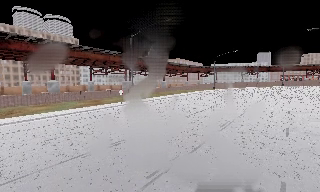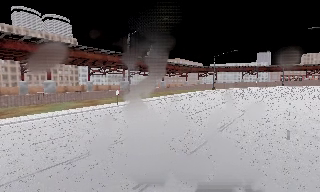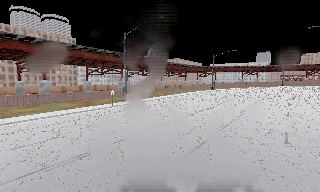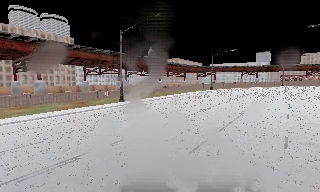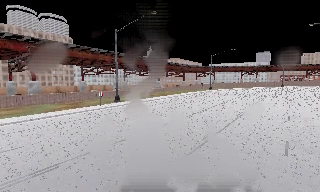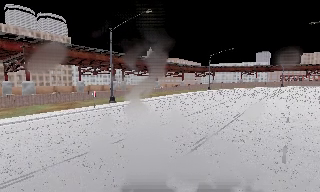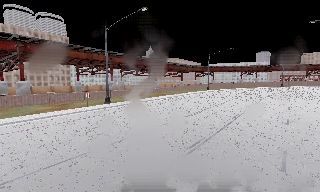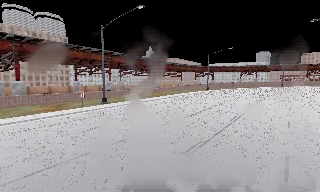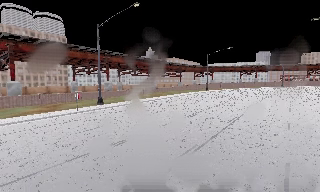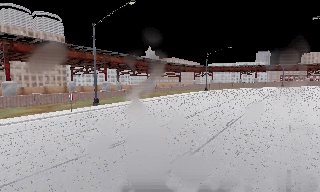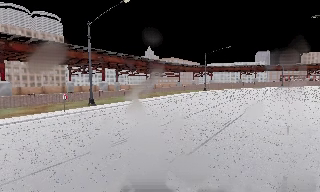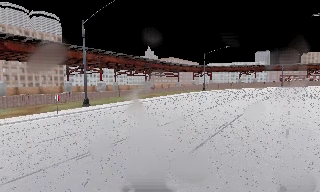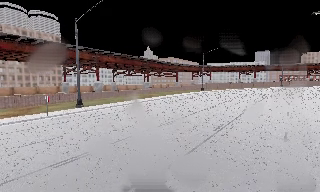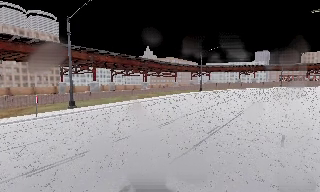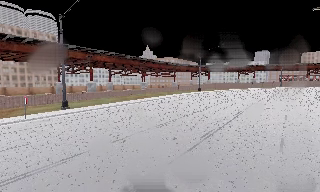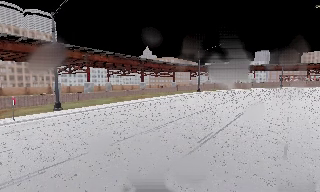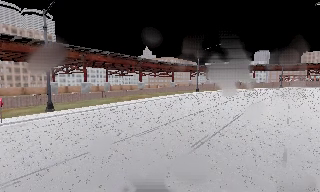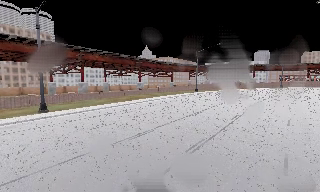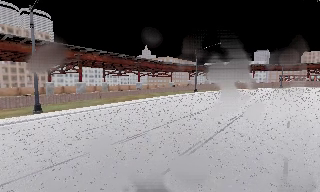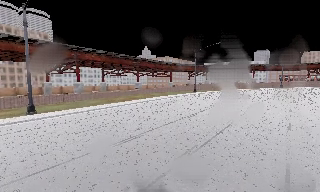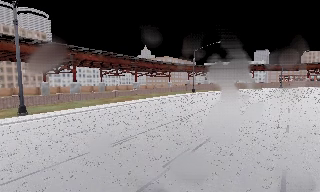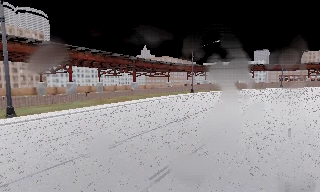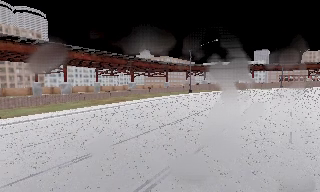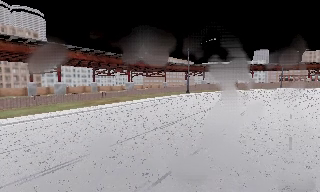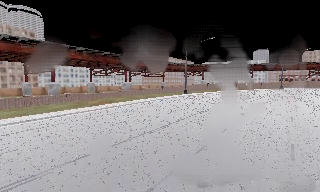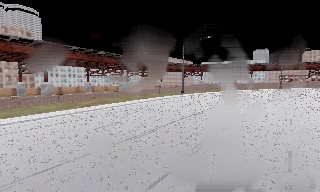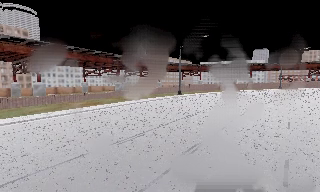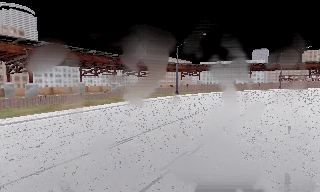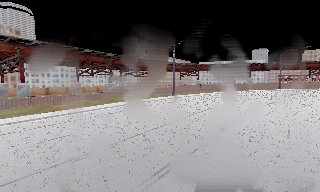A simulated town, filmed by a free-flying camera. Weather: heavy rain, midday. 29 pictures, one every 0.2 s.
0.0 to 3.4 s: The camera travels forward and to its right, about 12 m, so what stands in front looms larger.
3.4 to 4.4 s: The camera travels forward and to its right, about 3.5 m, so what stands in front looms larger. It gains speed.
4.4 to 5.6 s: The camera travels forward and to its right, about 7 m, so what stands in front looms larger.
The film runs forward here.
